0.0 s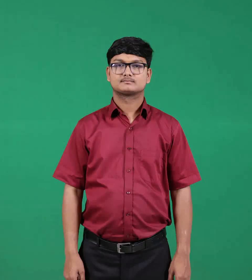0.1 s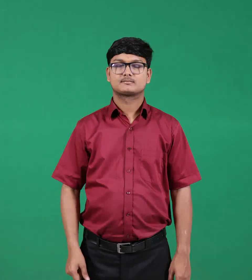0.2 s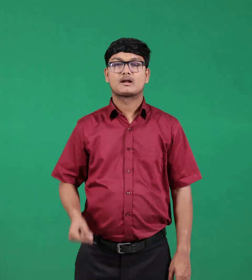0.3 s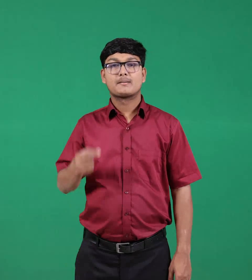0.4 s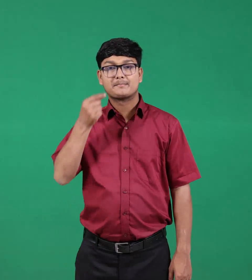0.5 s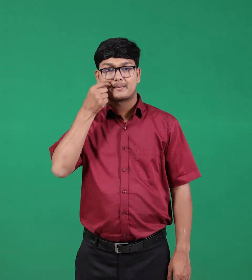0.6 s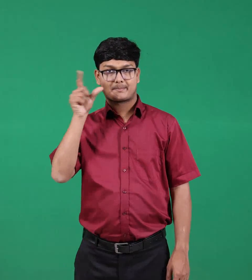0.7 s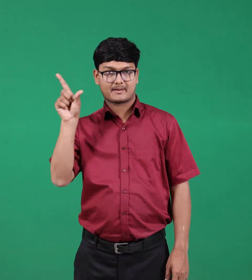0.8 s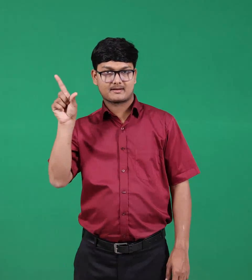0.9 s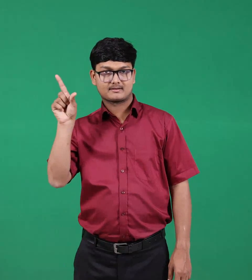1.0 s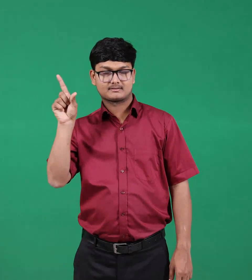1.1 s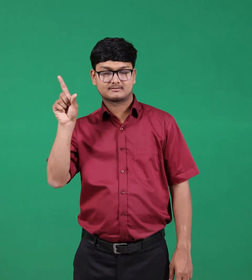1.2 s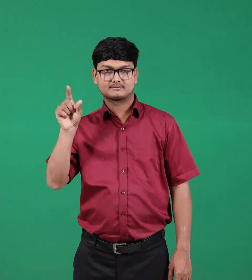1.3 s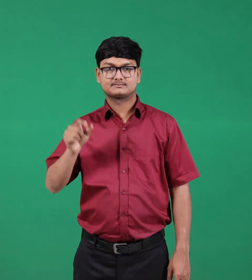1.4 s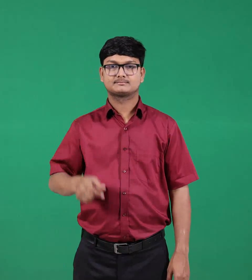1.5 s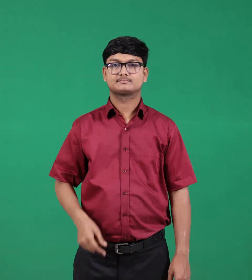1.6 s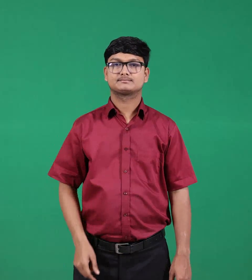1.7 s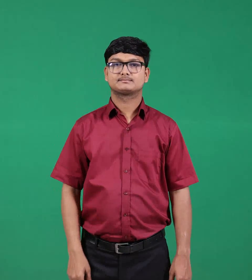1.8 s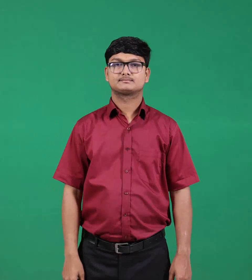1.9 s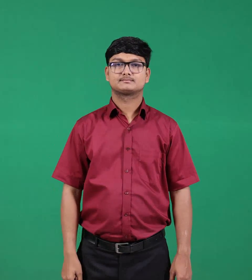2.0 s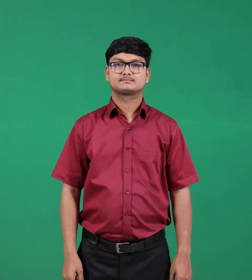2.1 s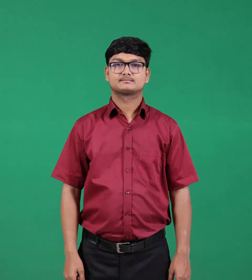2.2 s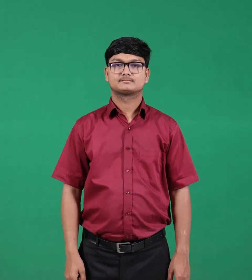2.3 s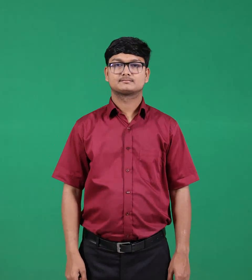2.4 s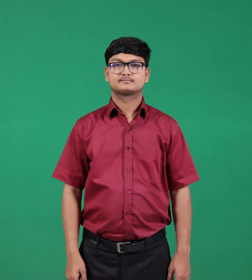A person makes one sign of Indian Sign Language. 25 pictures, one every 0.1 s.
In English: father
